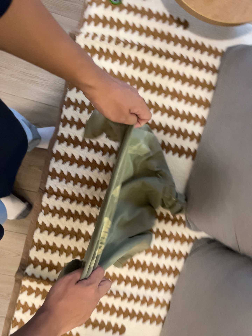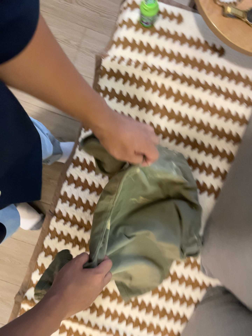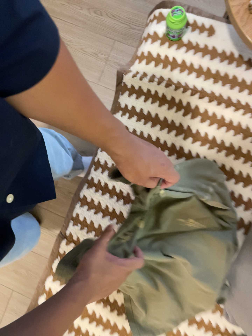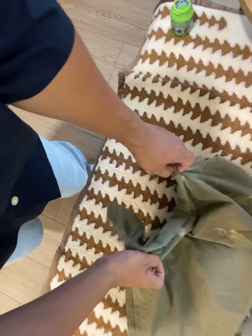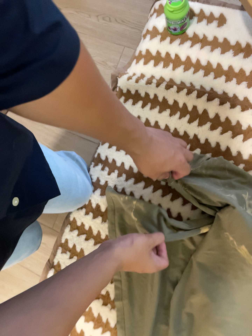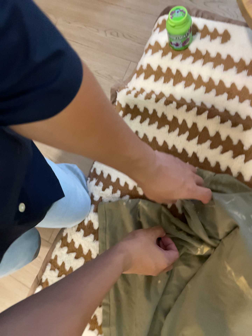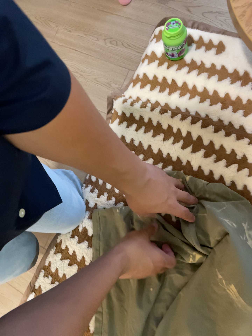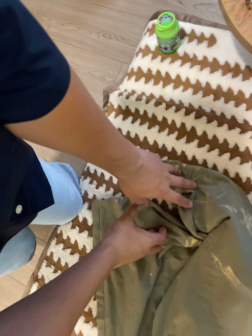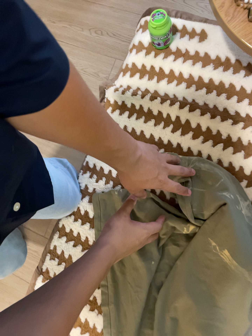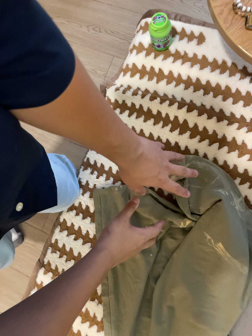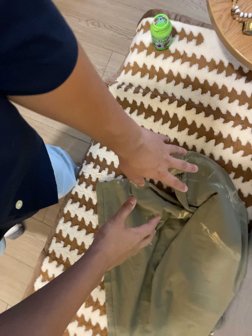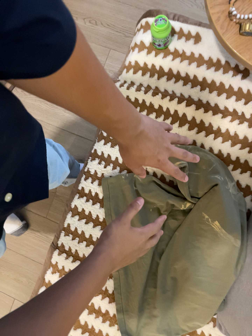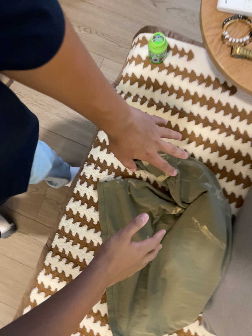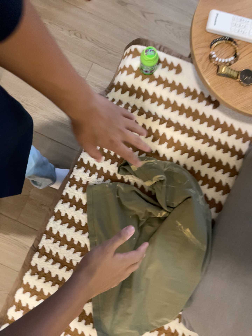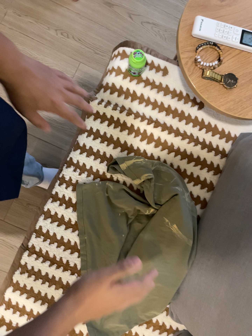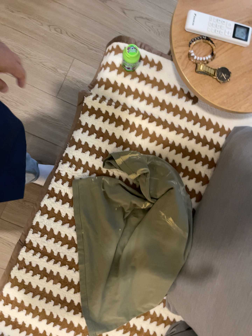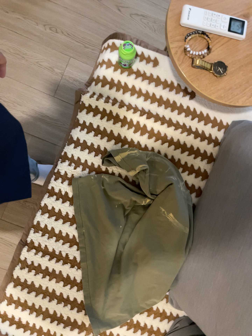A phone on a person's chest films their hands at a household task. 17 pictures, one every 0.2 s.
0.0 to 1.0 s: The camera pans to its left by about 25 degrees. It travels forward, to its right and toward the top of its view, about 36 cm, so what stands in front looms larger. Its aim tips toward the top of its view by about 10 degrees, and the scene shifts downward. It rolls about its line of sight by about 10 degrees, and the scene rotates clockwise.
1.0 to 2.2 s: The camera travels backward and to its left, about 14 cm, so what stands in front gets smaller.
2.2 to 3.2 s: The camera pans to its right by about 15 degrees. It travels backward and to its left, about 12 cm, so what stands in front gets smaller.
The film runs backward here.
